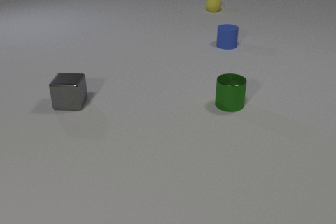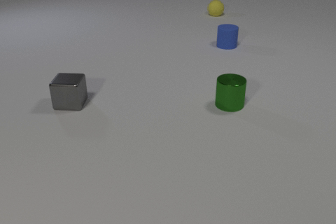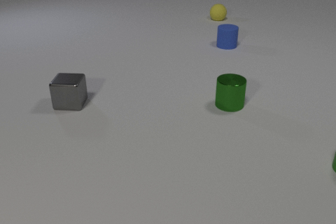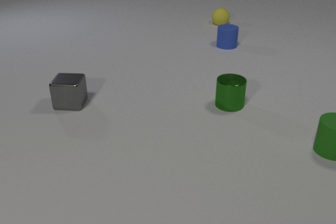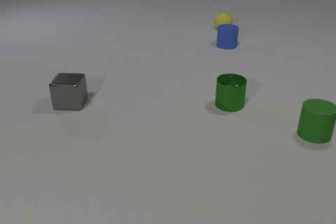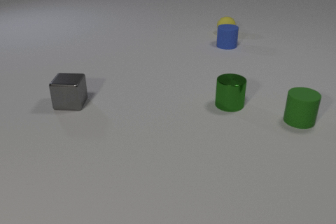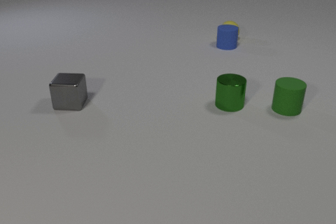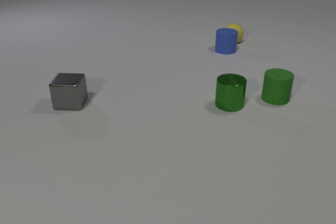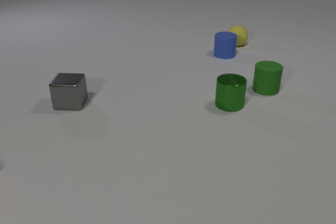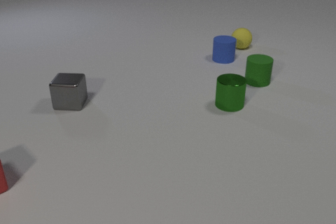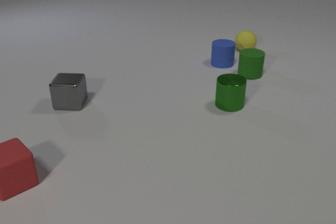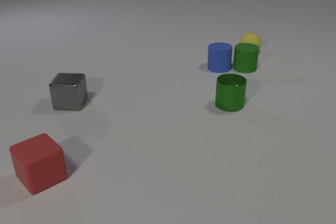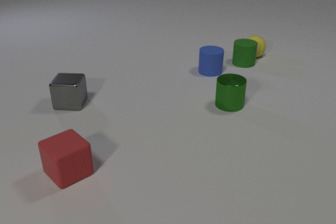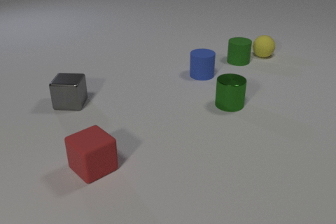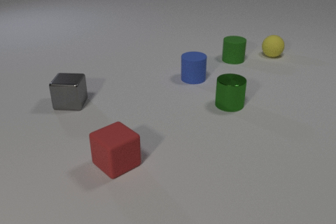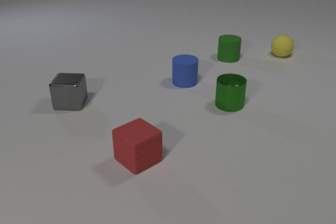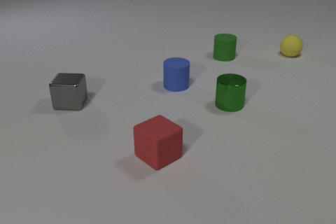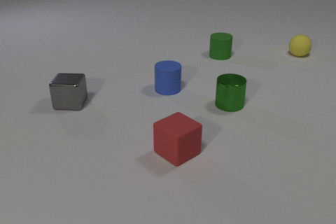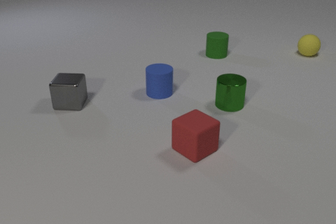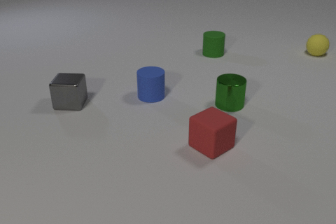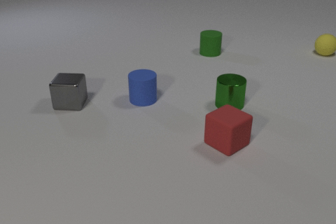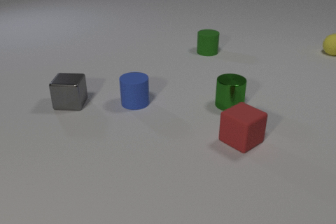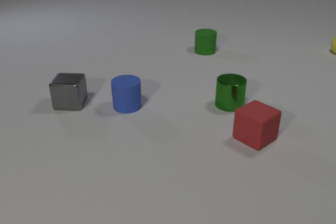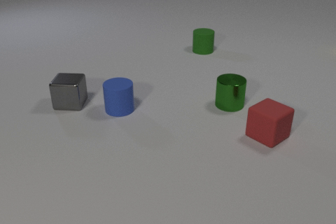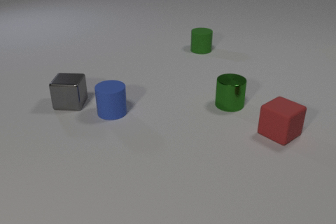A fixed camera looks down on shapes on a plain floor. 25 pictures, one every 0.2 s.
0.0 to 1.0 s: The green rubber cylinder comes in at the right edge, slides away from the camera and to the left. The yellow rubber sphere rolls toward the camera.
1.0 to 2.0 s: The green rubber cylinder slides away from the camera and to the left. The yellow rubber sphere rolls toward the camera and to the right. The red rubber cube comes in at the left edge, slides to the right. The blue rubber cylinder slides toward the camera. The yellow rubber sphere and the blue rubber cylinder collide.
2.0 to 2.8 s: The green rubber cylinder slides away from the camera and to the left. The yellow rubber sphere rolls to the right. The red rubber cube slides to the right. The blue rubber cylinder slides toward the camera and to the left. The green rubber cylinder and the blue rubber cylinder collide. The green rubber cylinder and the yellow rubber sphere collide.
2.8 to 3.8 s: The green rubber cylinder slides to the left and away from the camera. The yellow rubber sphere rolls to the right and away from the camera. The red rubber cube slides to the right. The blue rubber cylinder slides to the left and toward the camera.
3.8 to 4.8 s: The green rubber cylinder slides to the left and away from the camera. The yellow rubber sphere rolls to the right and away from the camera, leaves at the right edge. The red rubber cube slides to the right and away from the camera. The blue rubber cylinder slides to the left and toward the camera.
How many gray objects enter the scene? 0.
How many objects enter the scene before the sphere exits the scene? 2.
Are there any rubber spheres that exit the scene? yes.
